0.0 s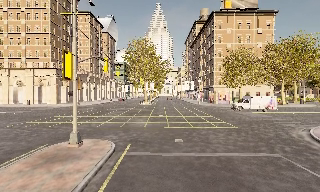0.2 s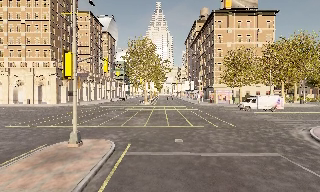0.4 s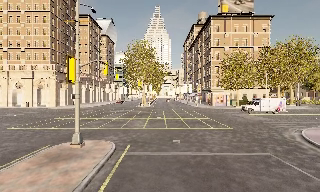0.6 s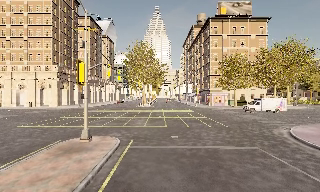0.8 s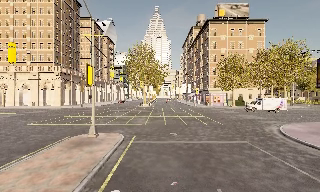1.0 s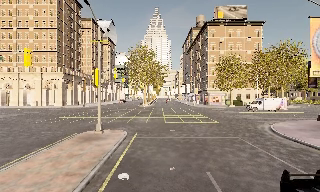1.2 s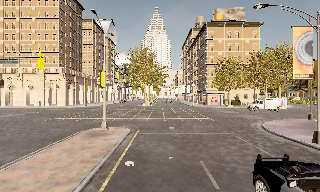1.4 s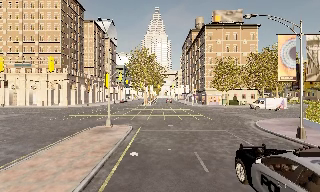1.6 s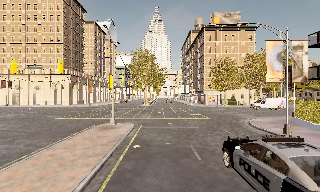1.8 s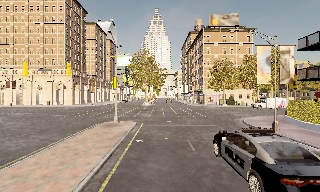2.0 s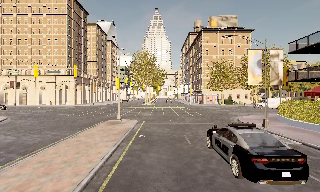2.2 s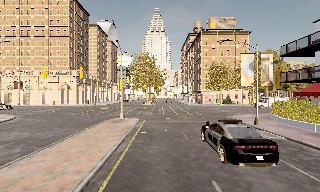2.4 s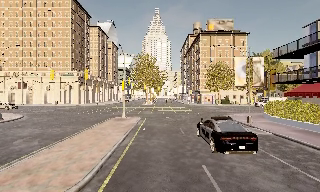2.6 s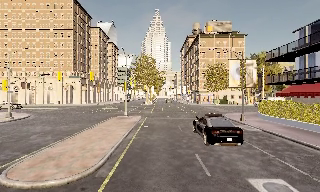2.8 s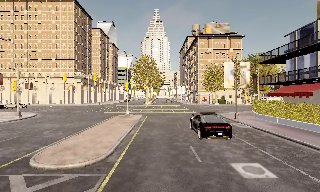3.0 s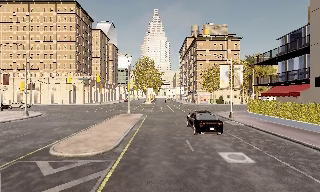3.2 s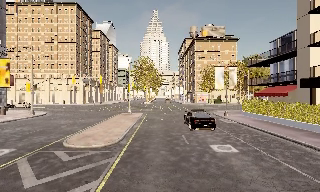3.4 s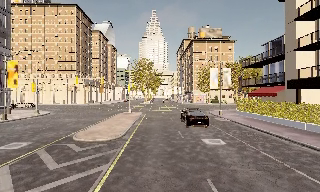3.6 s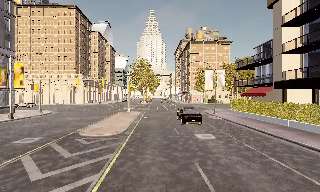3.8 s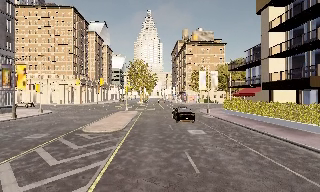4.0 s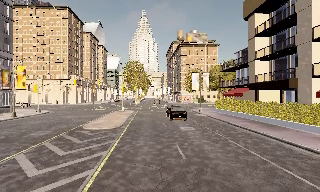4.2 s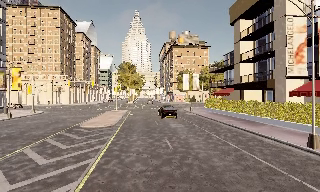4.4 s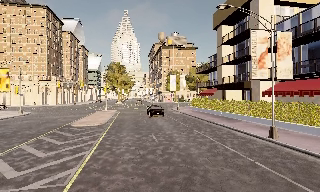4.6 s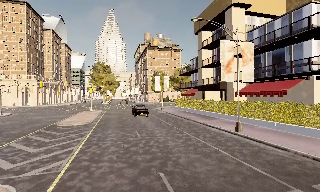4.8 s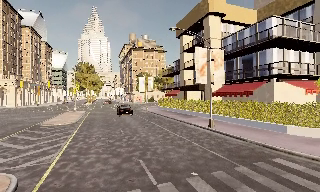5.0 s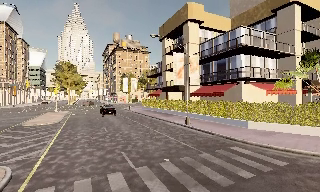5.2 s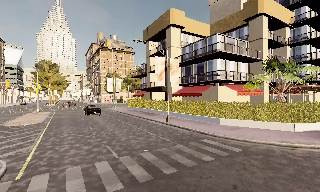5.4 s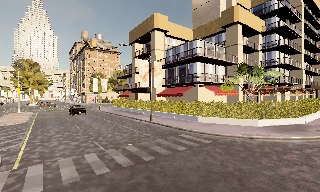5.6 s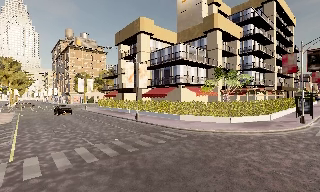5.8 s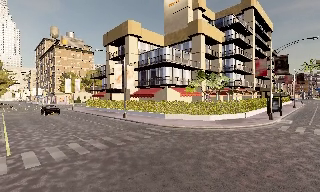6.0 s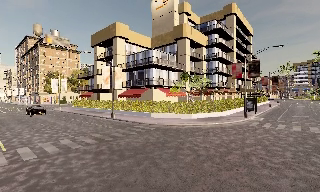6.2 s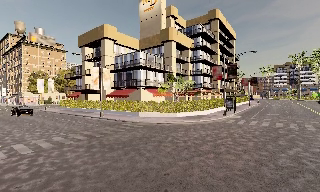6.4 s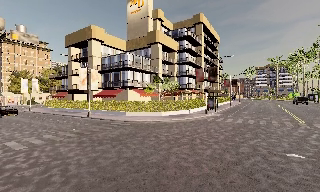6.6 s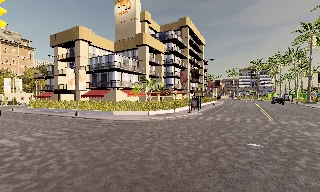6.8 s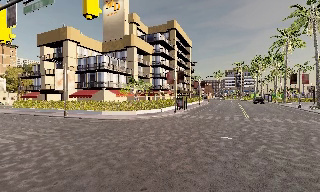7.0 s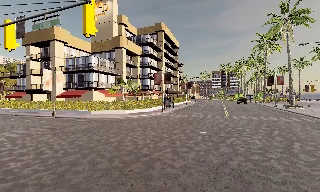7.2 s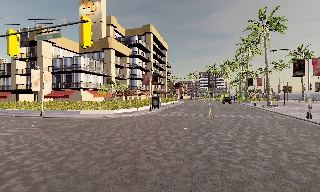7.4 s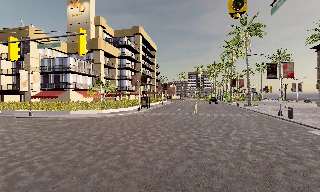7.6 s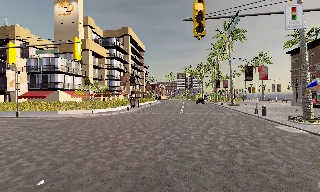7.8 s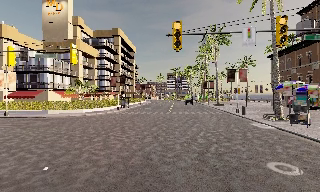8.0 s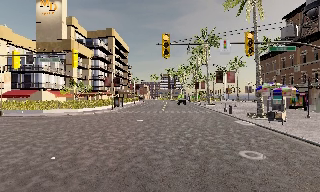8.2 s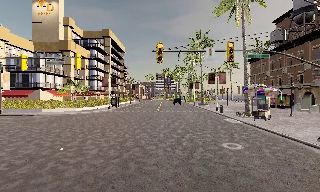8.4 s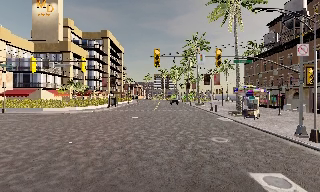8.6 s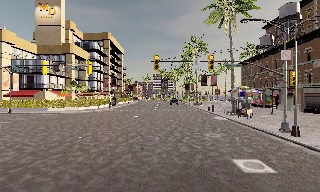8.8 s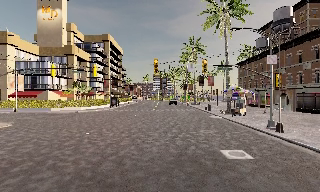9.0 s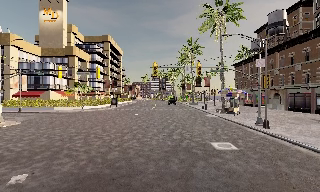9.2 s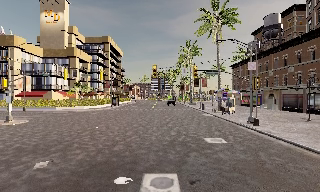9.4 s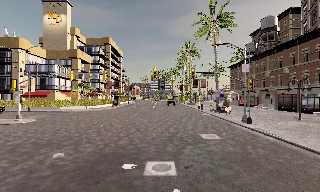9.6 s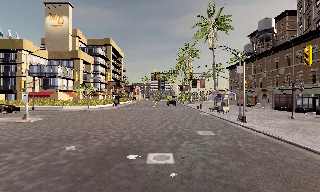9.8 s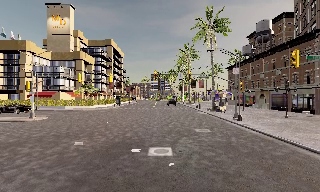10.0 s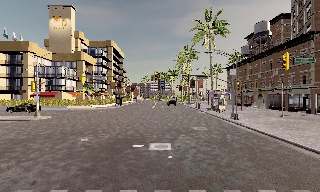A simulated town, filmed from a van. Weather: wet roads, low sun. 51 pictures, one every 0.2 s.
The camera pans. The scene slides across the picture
to the left.
The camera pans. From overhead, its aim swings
clockwise.
0.0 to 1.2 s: The camera travels backward, about 4.5 m, so what stands in front gets smaller. It gains speed.
1.2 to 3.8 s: The camera travels backward, about 16 m, so what stands in front gets smaller.
3.8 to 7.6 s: The camera pans to its right, which is clockwise from overhead, by about 80 degrees. It travels backward, about 25 m.
7.6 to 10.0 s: The camera travels backward, about 14 m, so what stands in front gets smaller.
The film runs backward here.
